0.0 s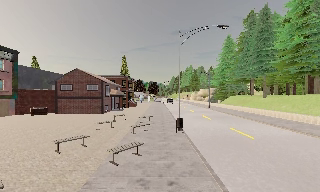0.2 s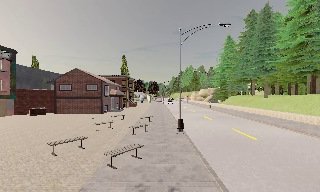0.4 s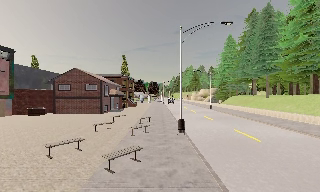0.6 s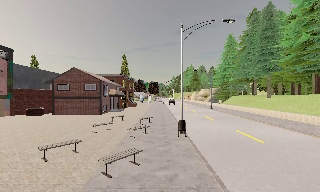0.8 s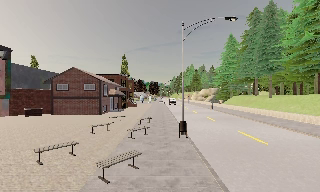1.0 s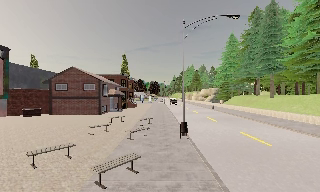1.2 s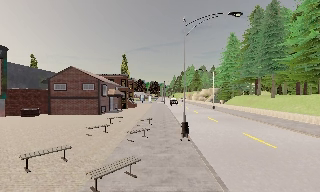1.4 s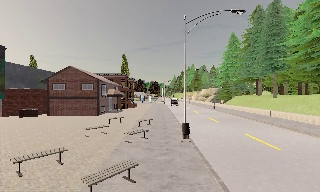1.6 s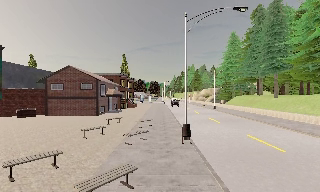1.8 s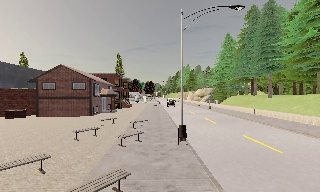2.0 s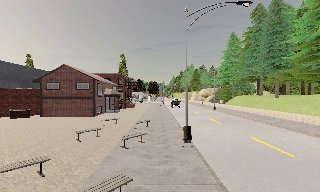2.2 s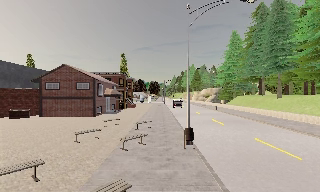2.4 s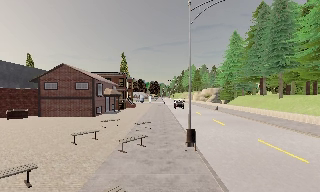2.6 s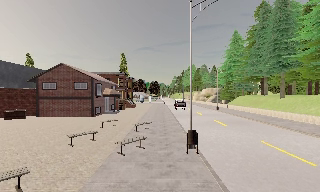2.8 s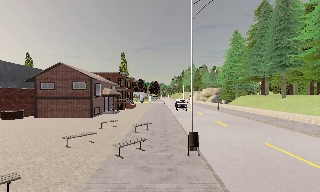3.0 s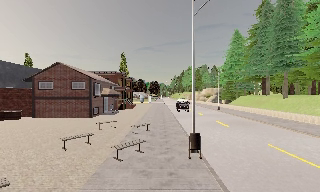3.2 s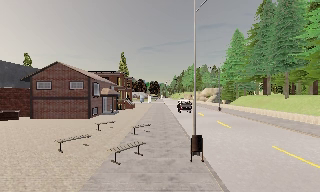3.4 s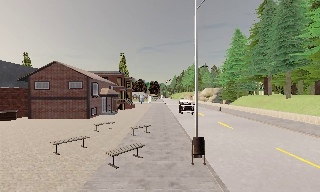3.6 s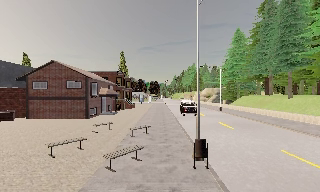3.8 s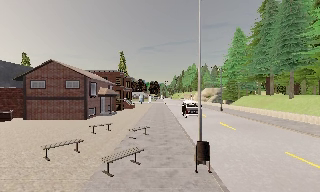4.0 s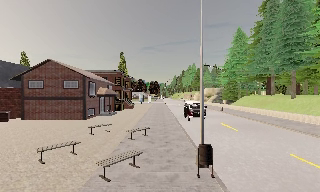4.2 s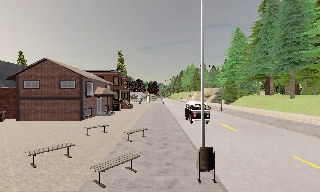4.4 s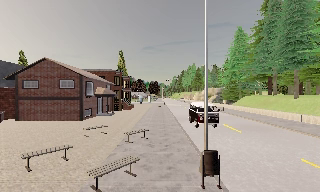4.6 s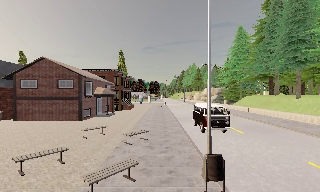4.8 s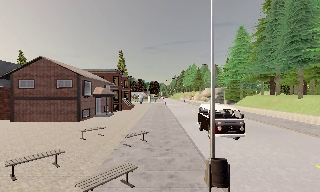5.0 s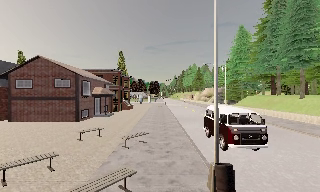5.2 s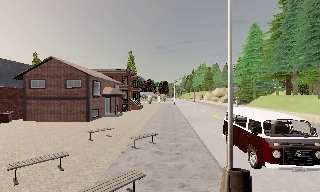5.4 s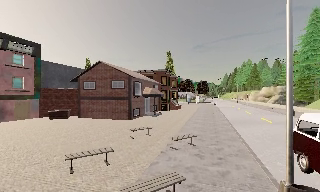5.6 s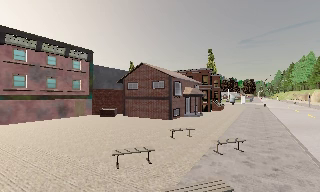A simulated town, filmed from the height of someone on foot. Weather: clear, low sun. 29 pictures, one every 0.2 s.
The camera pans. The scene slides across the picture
to the right.
The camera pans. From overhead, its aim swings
counterclockwise.
0.0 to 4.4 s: The camera travels forward, about 7 m, so what stands in front looms larger.
4.4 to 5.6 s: The camera swings to its left by about 30 degrees, and the scene slides to the right. It travels forward, about 1.5 m.
The film runs forward here.
